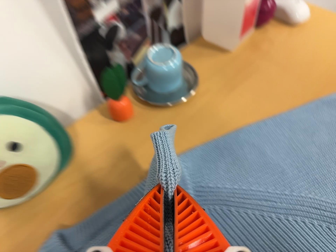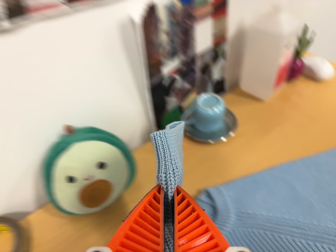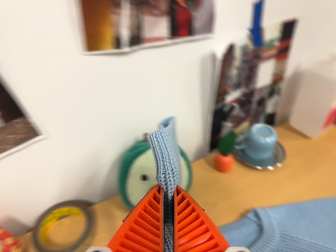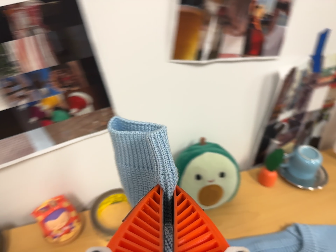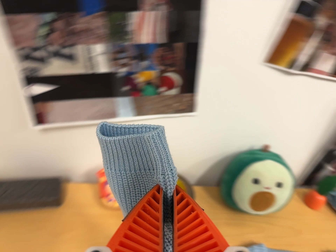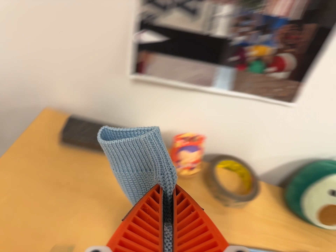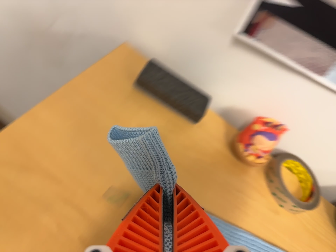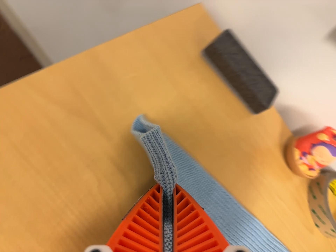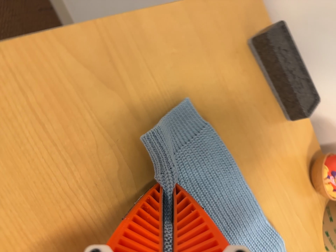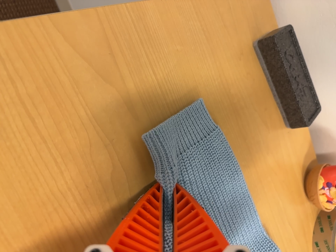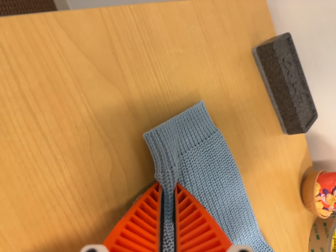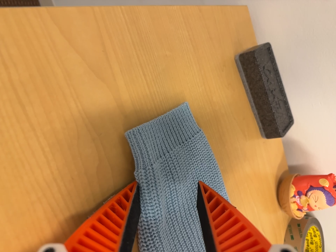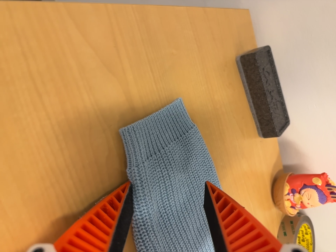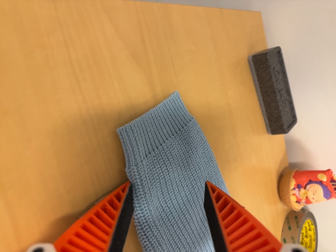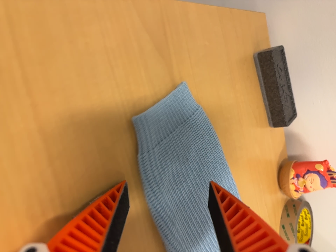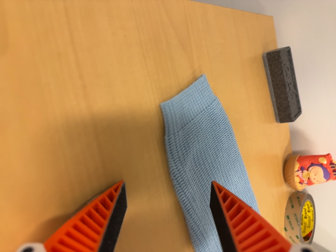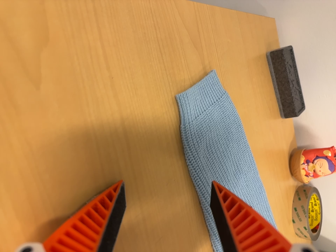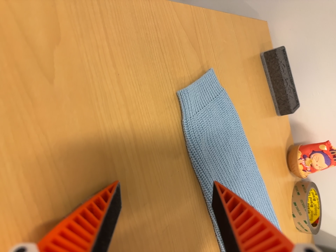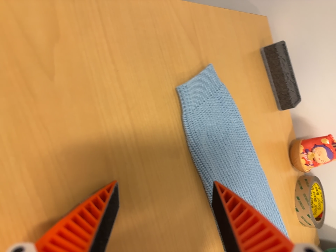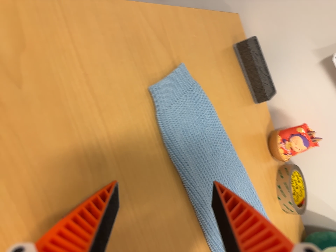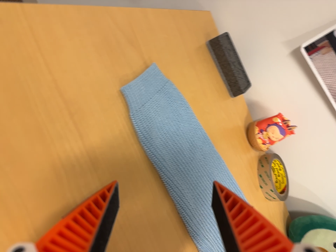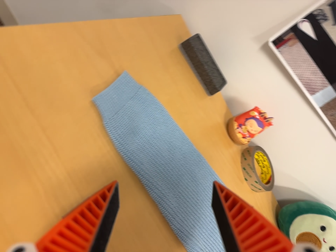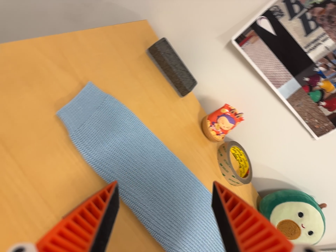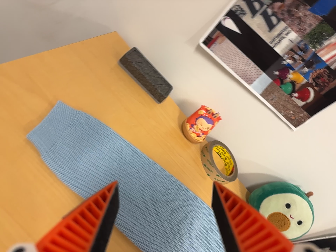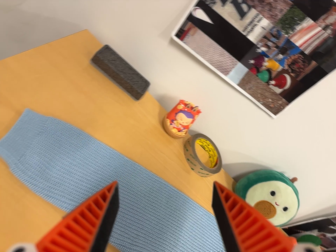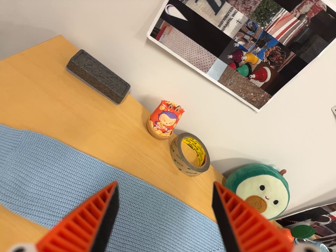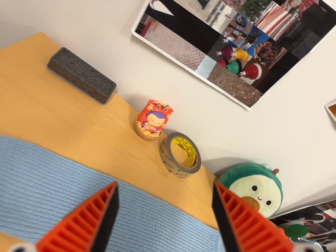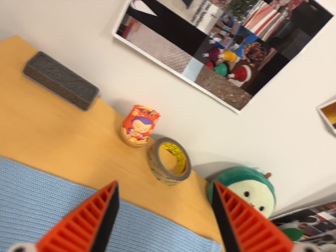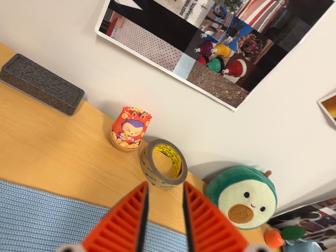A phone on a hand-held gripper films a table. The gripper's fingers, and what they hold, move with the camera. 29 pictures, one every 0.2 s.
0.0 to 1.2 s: The scene slides to the right, as the camera pans about 35 degrees to its left. It travels to its left, about 50 cm, so close, fixed things drift to the right. Its aim tips toward the top of its view by about 10 degrees. It rolls about its line of sight by about 70 degrees, and the scene rotates clockwise.
1.2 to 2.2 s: The camera travels to its left and forward, about 14 cm. It rolls about its line of sight by about 35 degrees, and the scene rotates clockwise.
2.2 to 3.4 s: The camera travels backward, to its left and toward the bottom of its view, about 18 cm, so what stands in front gets smaller.
3.4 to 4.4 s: The camera travels to its right and backward, about 12 cm, so close, fixed things drift to the left. It rolls about its line of sight by about 20 degrees, and the scene rotates counterclockwise.
4.4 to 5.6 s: The camera travels to its right, forward and toward the top of its view, about 16 cm, so close, fixed things drift to the left. It rolls about its line of sight by about 20 degrees, and the scene rotates counterclockwise.
The film runs backward here.
